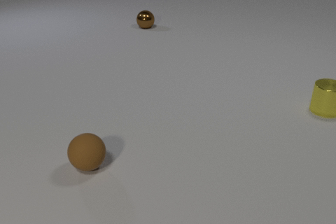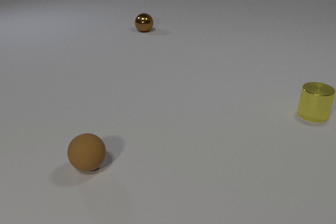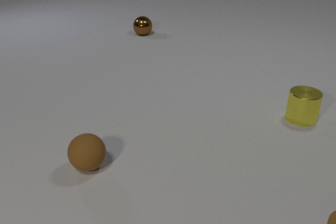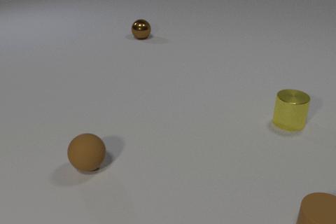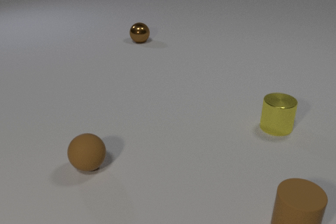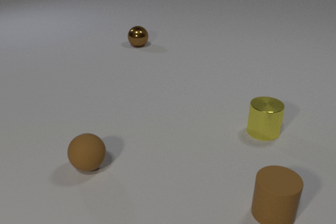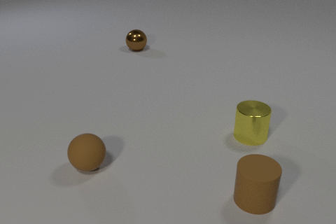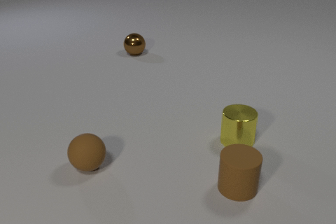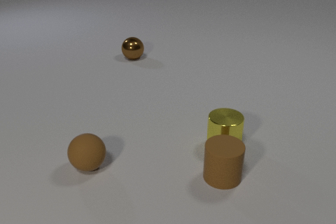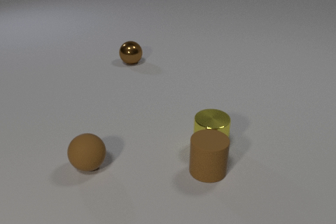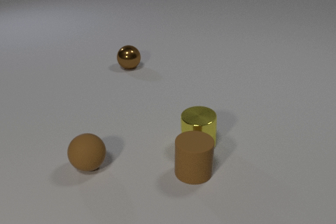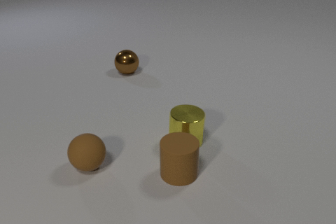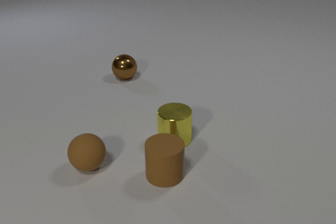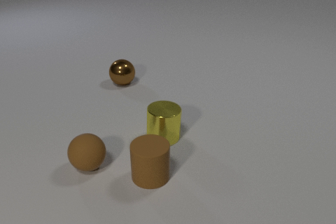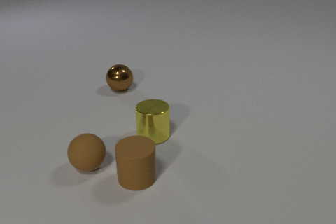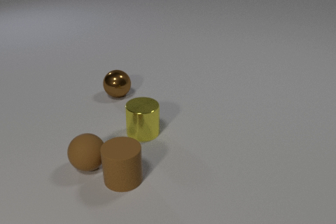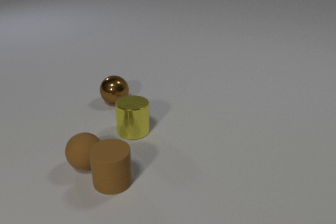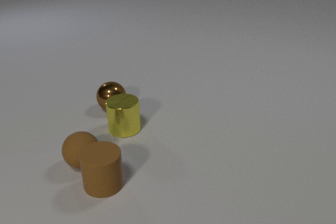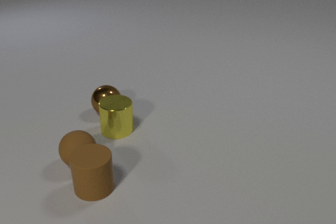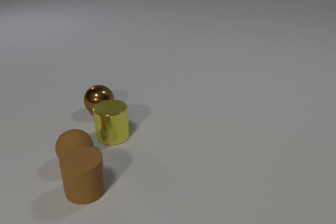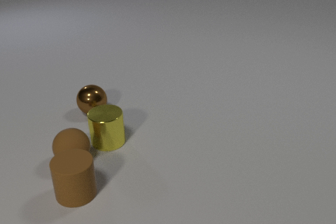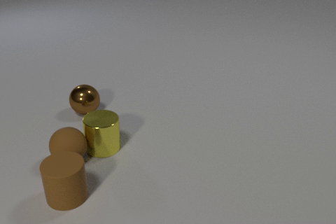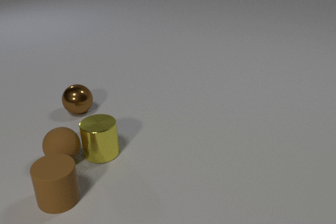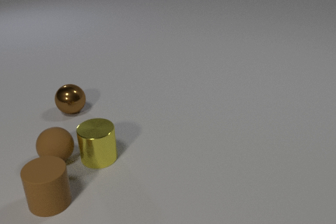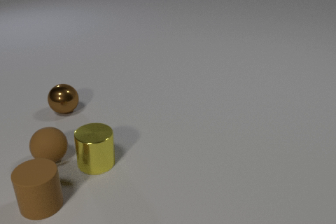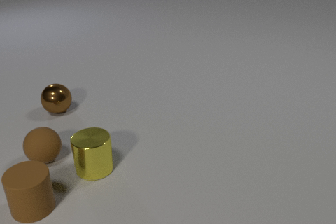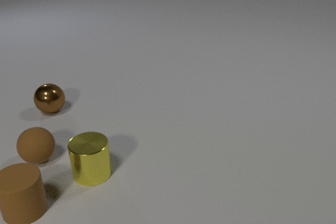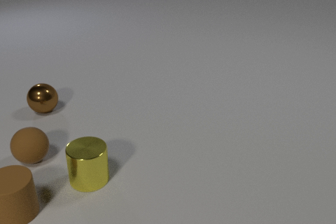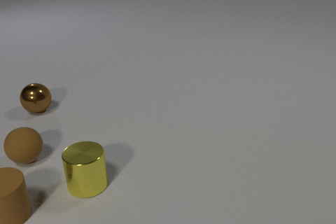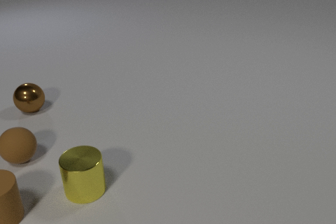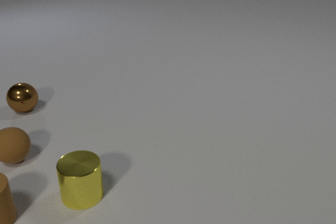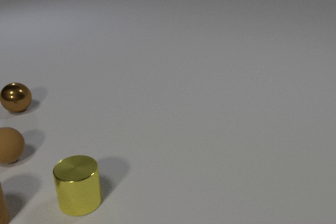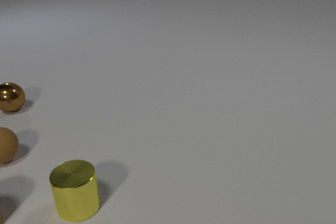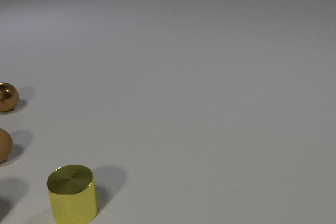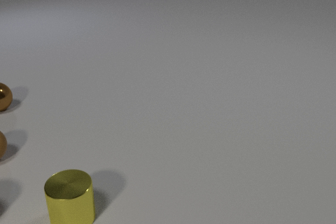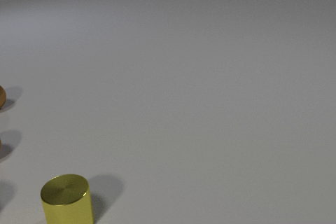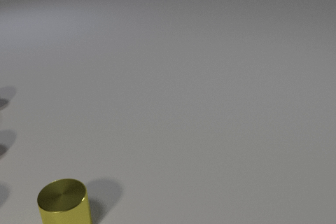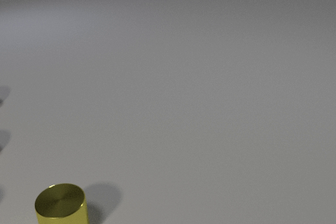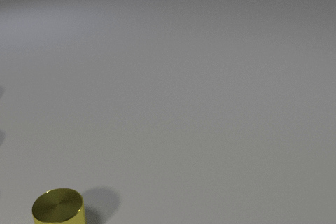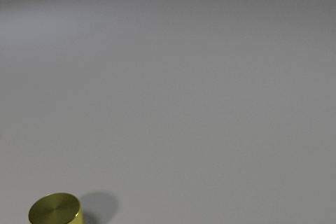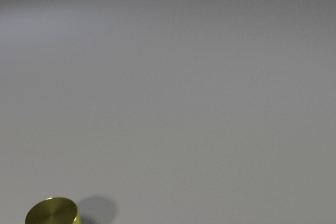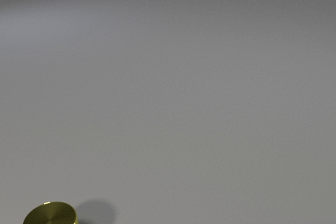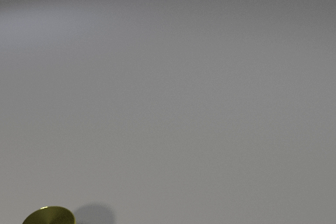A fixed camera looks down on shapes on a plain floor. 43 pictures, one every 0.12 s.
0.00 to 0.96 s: The brown rubber cylinder comes in at the bottom edge, slides to the left and away from the camera. The yellow metal cylinder slides toward the camera and to the left. The brown metal sphere rolls toward the camera.
0.96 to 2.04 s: The brown rubber cylinder slides to the left. The yellow metal cylinder slides to the left. The brown metal sphere rolls toward the camera. The brown rubber cylinder and the yellow metal cylinder collide. The brown rubber cylinder and the brown rubber sphere collide.
2.04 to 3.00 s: The brown rubber cylinder slides to the left. The yellow metal cylinder slides toward the camera and to the left. The brown metal sphere rolls to the left. The brown rubber sphere rolls to the left and away from the camera. The yellow metal cylinder and the brown metal sphere collide. The yellow metal cylinder and the brown rubber sphere collide.
3.00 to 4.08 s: The brown rubber cylinder slides to the left, leaves at the left edge. The yellow metal cylinder slides toward the camera. The brown metal sphere rolls to the left and away from the camera. The brown rubber sphere rolls to the left.
4.08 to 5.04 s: The yellow metal cylinder slides toward the camera. The brown metal sphere rolls to the left and away from the camera, leaves at the left edge. The brown rubber sphere leaves at the left edge.
Are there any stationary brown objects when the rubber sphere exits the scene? no.
How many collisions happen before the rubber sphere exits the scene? 4.
How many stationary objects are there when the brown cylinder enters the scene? 1.
